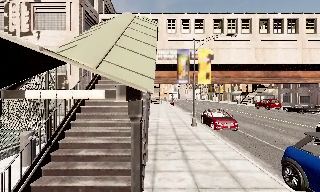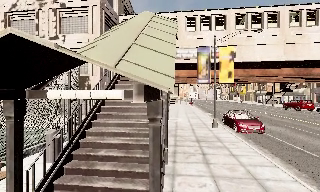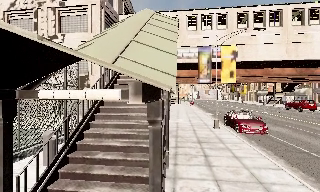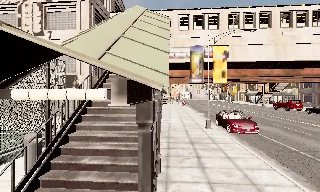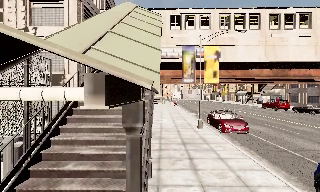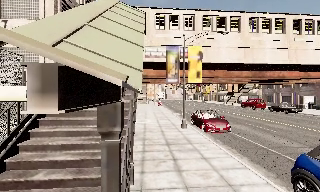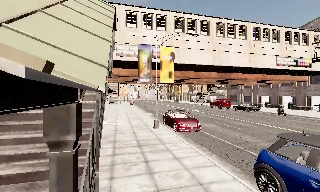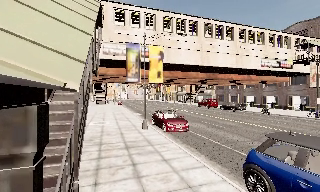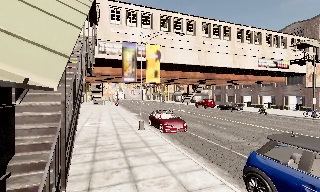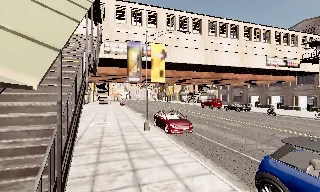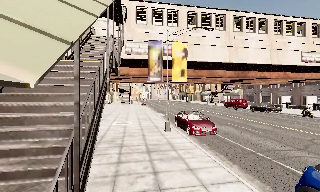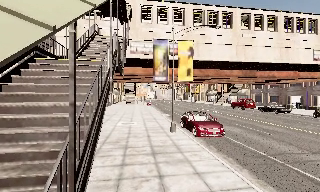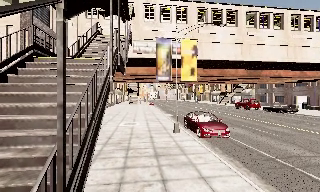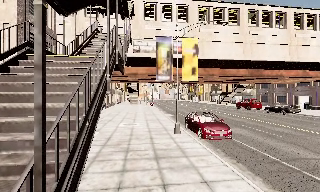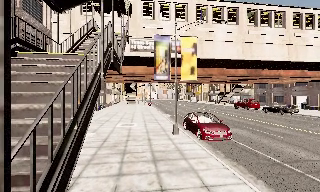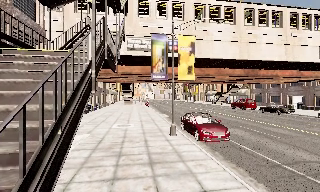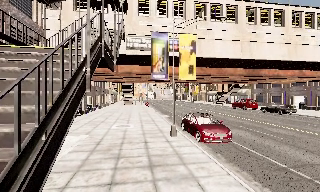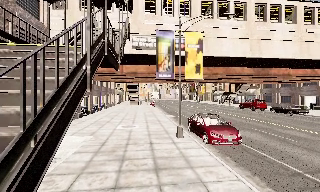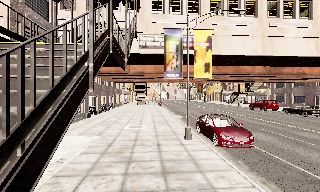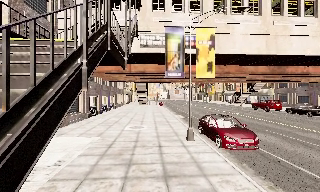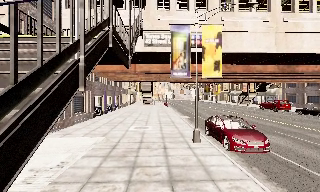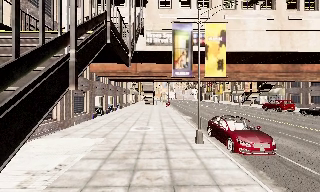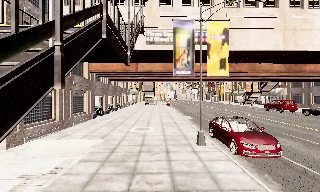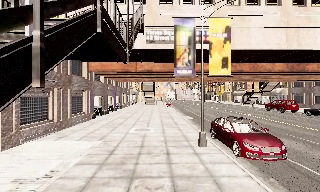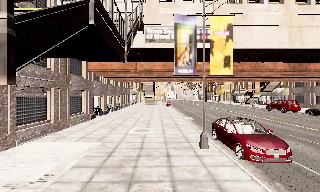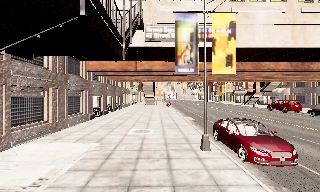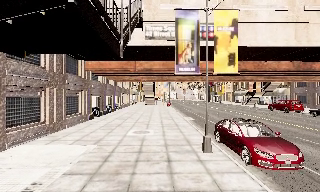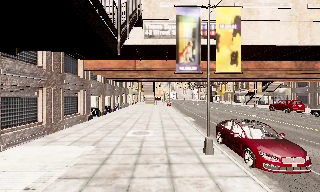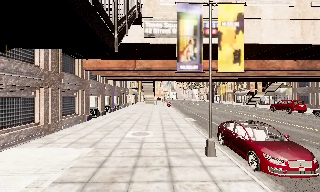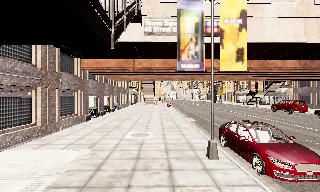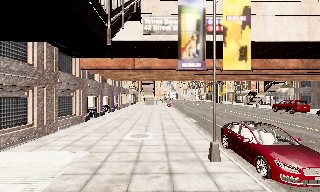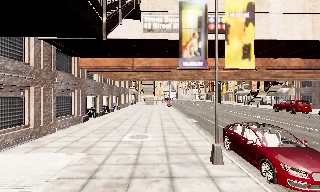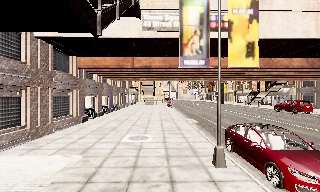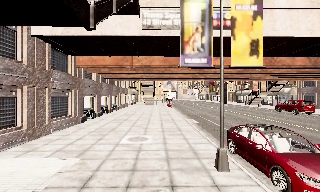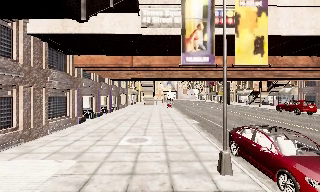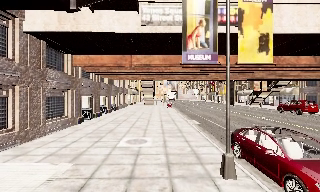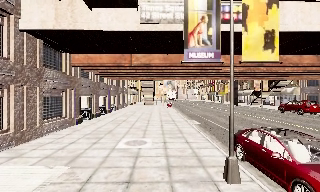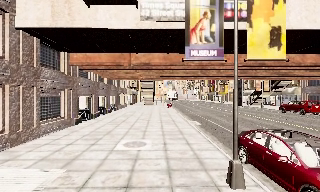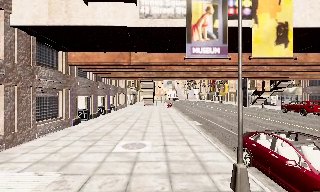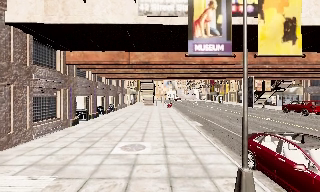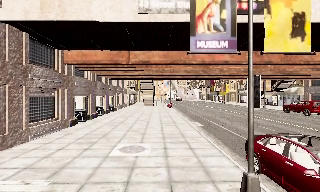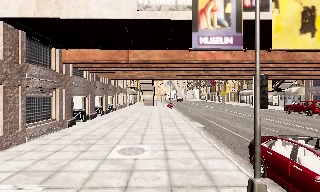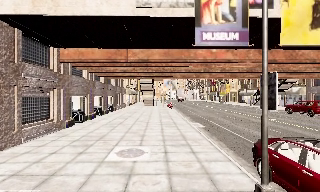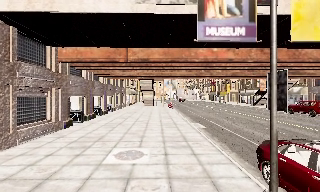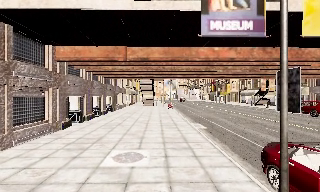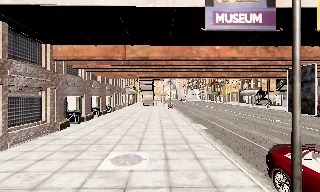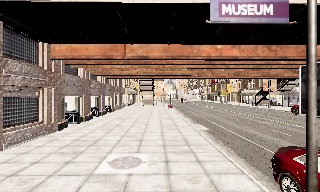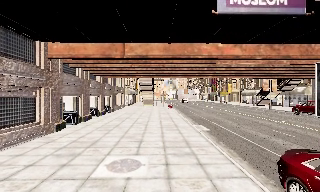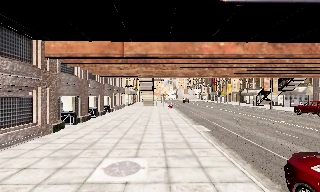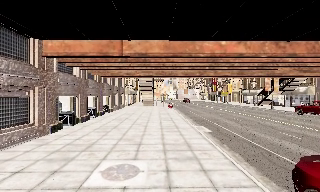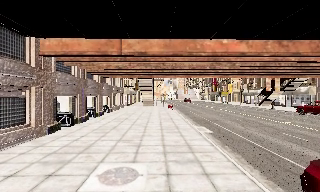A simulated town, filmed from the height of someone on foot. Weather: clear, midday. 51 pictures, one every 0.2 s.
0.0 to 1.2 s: The camera pans to its right, which is clockwise from overhead, by about 15 degrees. It travels forward, about 1.5 m, so what stands in front looms larger.
1.2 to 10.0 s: The camera pans to its left, which is counterclockwise from overhead, by about 15 degrees. It travels forward, about 11 m, so what stands in front looms larger.
The film runs forward here.
